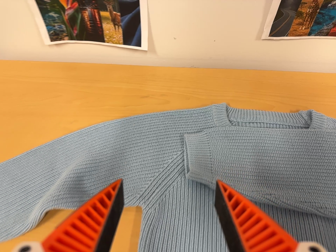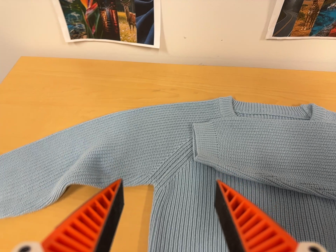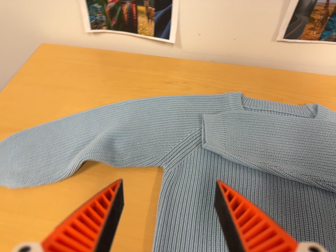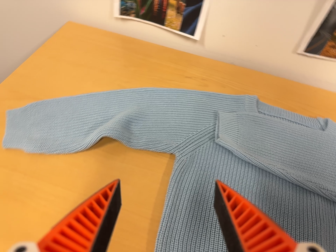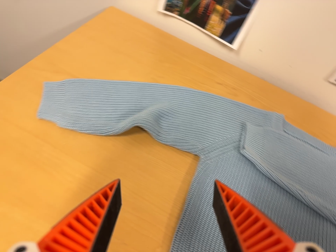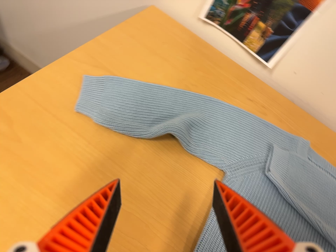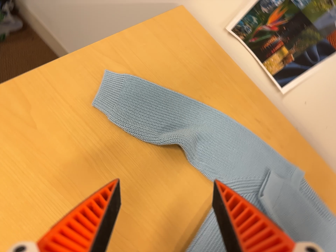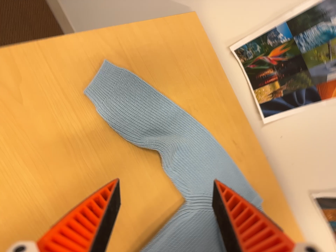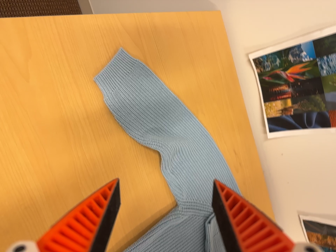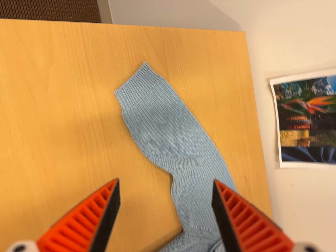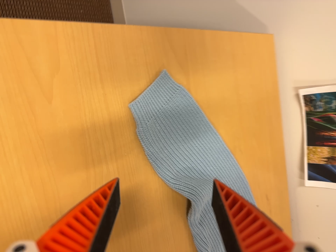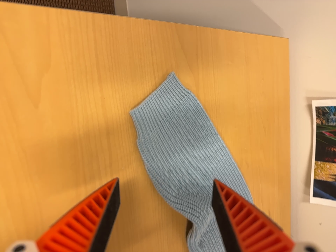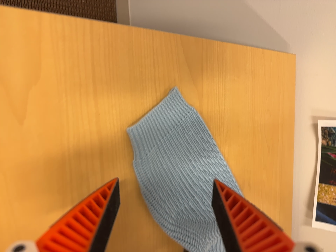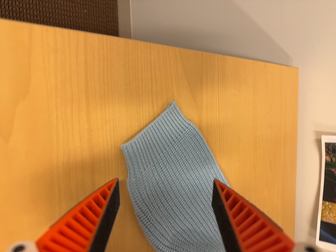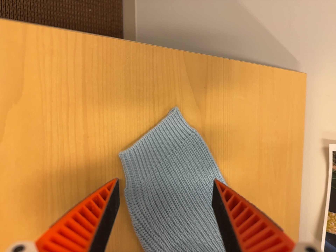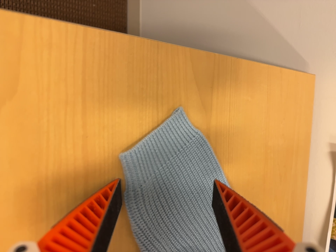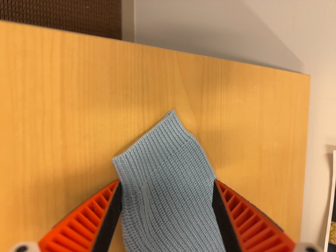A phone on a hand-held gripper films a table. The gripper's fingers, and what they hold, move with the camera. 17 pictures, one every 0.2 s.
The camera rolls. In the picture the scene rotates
clockwise.
0.0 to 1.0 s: The camera travels to its left and backward, about 18 cm, so close, fixed things drift to the right. It rolls about its line of sight by about 35 degrees, and the scene rotates clockwise.
1.0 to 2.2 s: The camera travels toward the top of its view, to its left and forward, about 24 cm. Its aim tips toward the bottom of its view by about 10 degrees. It rolls about its line of sight by about 50 degrees, and the scene rotates clockwise.
2.2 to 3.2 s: The camera travels forward, about 7 cm, so what stands in front looms larger.
The film runs forward here.
